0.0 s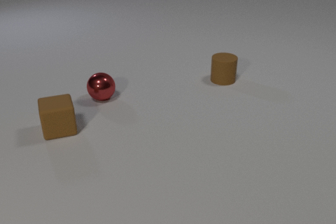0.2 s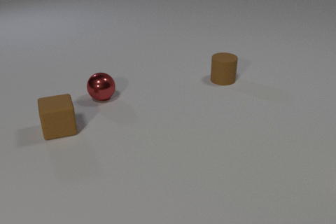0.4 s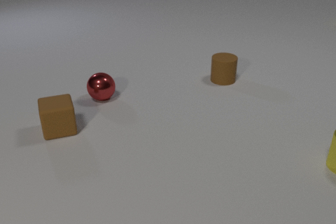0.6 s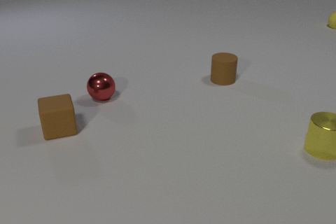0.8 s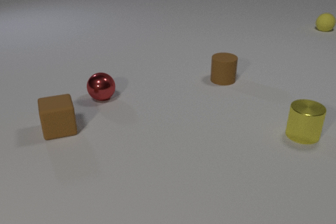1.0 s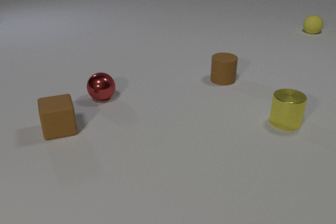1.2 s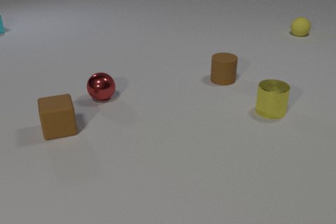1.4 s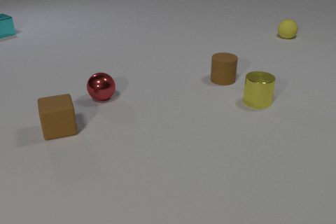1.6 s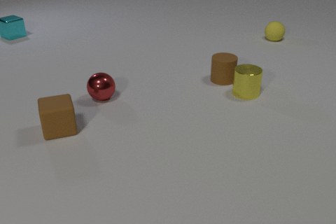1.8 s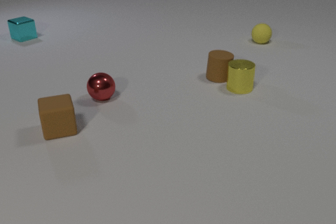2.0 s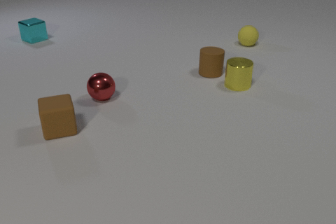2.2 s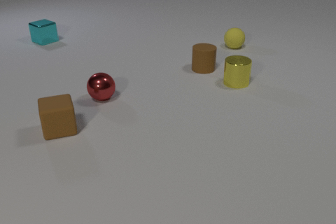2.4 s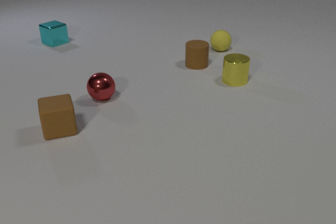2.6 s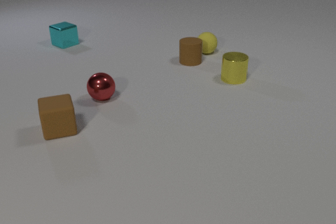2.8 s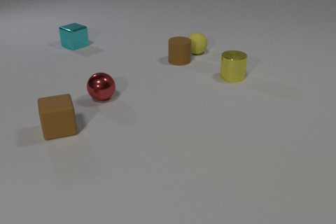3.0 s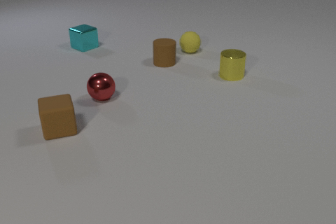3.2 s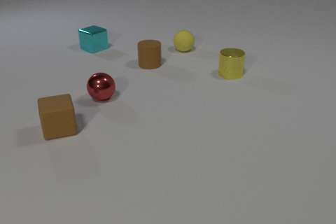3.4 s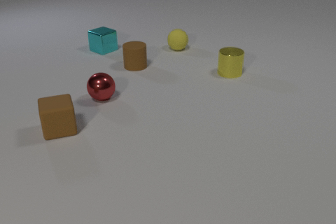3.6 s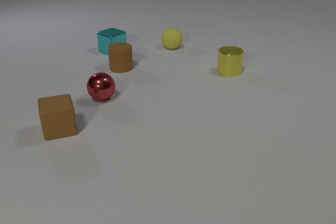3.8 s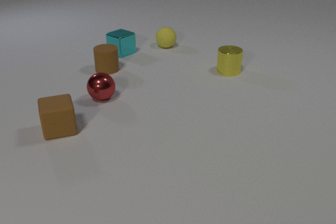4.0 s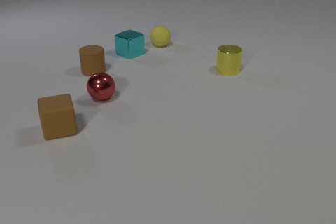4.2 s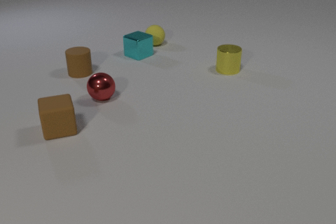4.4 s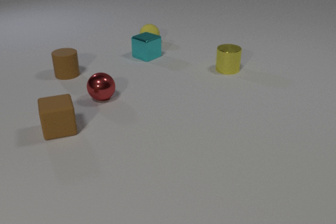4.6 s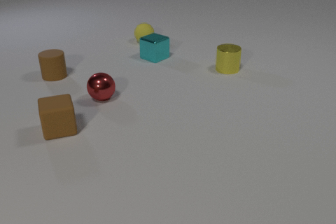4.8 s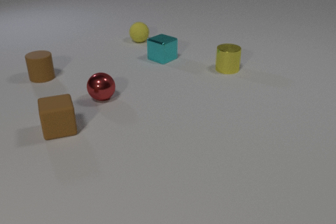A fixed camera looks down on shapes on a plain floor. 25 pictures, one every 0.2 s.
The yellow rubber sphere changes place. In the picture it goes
to the left.
The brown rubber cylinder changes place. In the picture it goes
to the left.
0.0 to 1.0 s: The yellow metal cylinder comes in at the right edge, slides to the left and away from the camera. The yellow rubber sphere comes in at the right edge, rolls toward the camera and to the left.
1.0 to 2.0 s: The yellow metal cylinder slides away from the camera and to the left. The brown rubber cylinder slides away from the camera and to the left. The cyan metal cube comes in at the left edge, slides to the right and toward the camera. The yellow rubber sphere rolls to the left and toward the camera. The yellow metal cylinder and the brown rubber cylinder collide.
2.0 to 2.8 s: The yellow metal cylinder slides away from the camera. The brown rubber cylinder slides to the left and away from the camera. The cyan metal cube slides to the right and toward the camera. The yellow rubber sphere rolls to the left and toward the camera. The brown rubber cylinder and the yellow rubber sphere collide.
2.8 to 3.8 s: The yellow metal cylinder slides away from the camera. The brown rubber cylinder slides to the left. The cyan metal cube slides to the right and toward the camera. The yellow rubber sphere rolls to the left and away from the camera.
3.8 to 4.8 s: The yellow metal cylinder slides away from the camera. The brown rubber cylinder slides to the left. The cyan metal cube slides to the right and toward the camera. The yellow rubber sphere rolls to the left and away from the camera.
What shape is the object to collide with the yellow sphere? cylinder.
How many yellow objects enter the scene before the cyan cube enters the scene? 2.
How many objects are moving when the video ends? 3.
